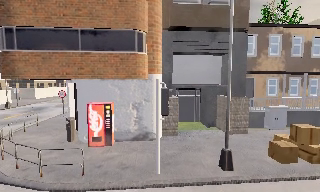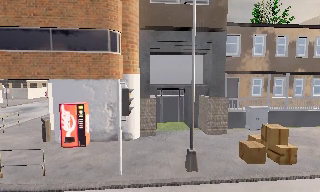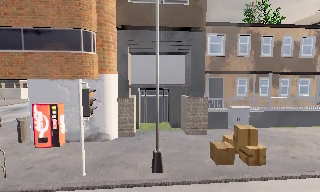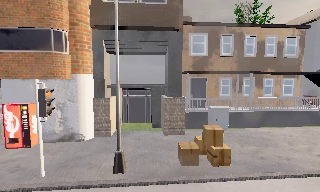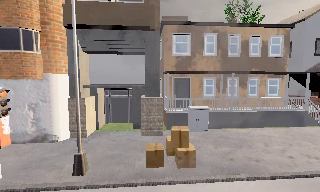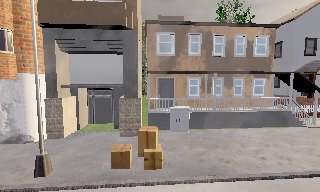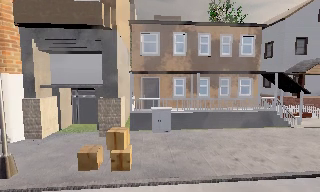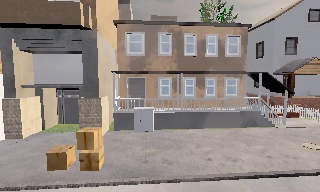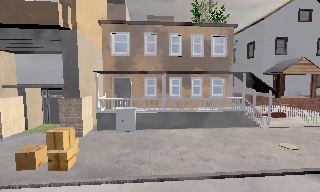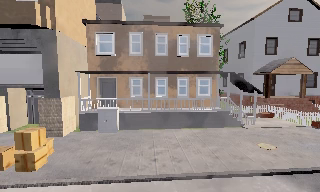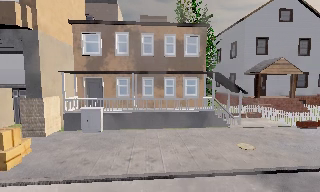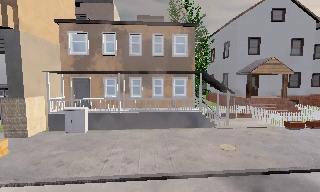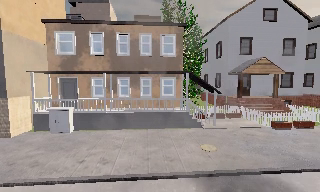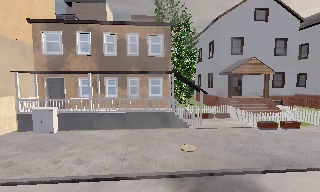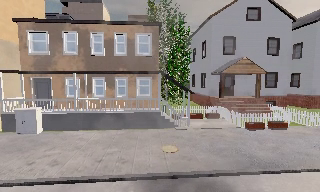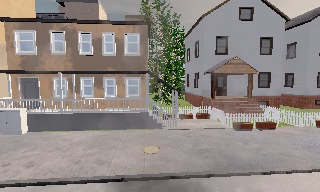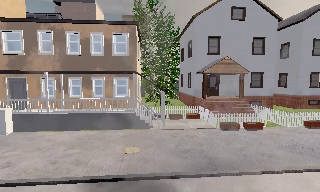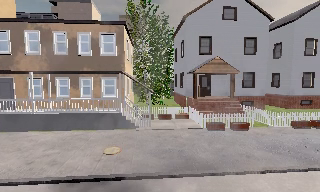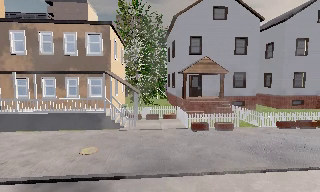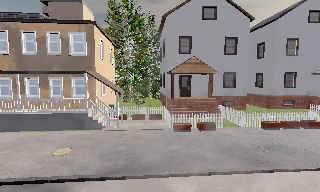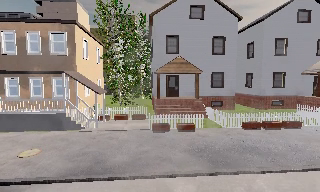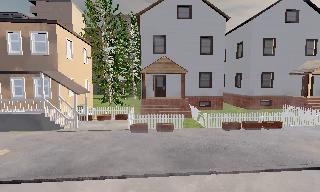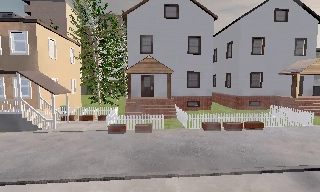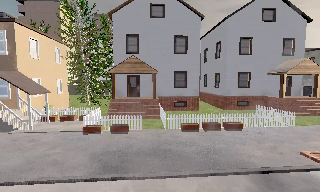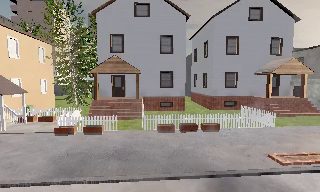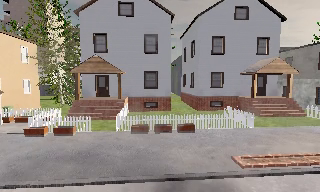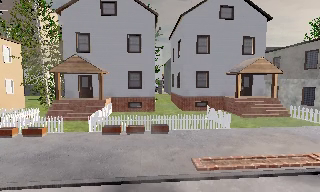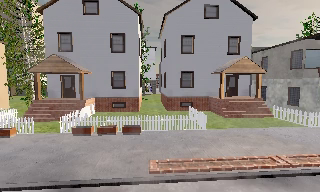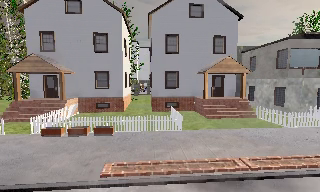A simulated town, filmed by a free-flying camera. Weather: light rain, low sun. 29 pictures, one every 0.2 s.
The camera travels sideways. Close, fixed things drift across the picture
to the left.
0.0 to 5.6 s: The camera travels to its right, about 35 m, so close, fixed things drift to the left.
The film runs forward here.
